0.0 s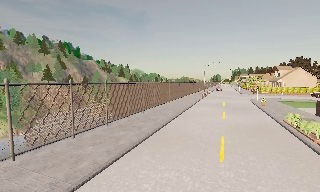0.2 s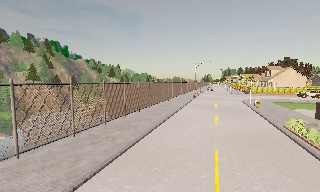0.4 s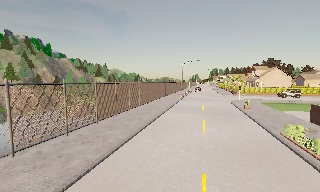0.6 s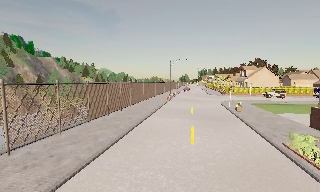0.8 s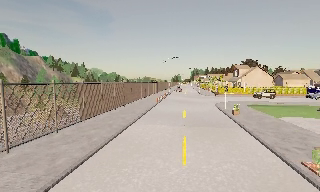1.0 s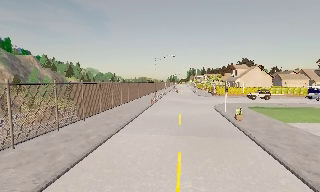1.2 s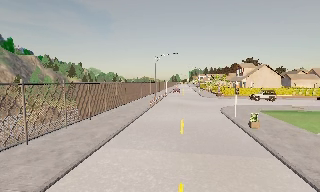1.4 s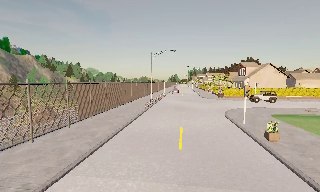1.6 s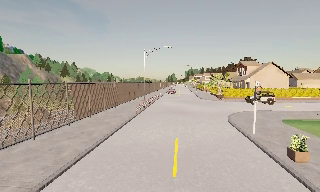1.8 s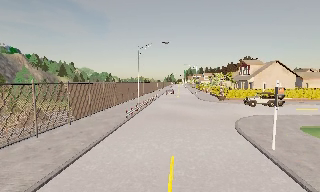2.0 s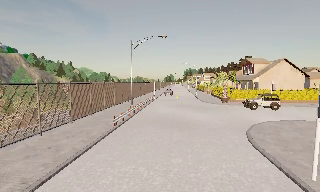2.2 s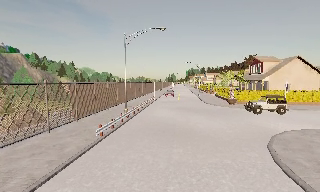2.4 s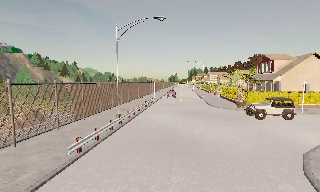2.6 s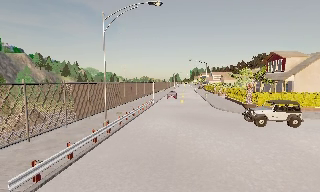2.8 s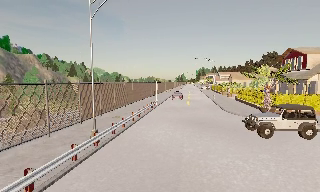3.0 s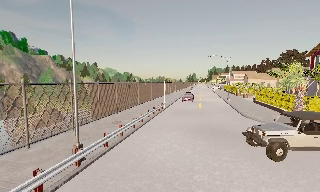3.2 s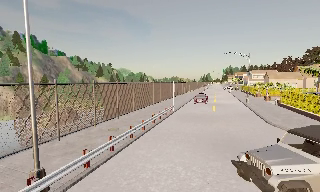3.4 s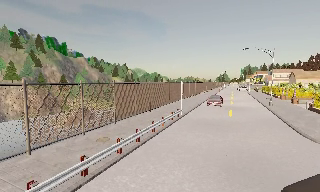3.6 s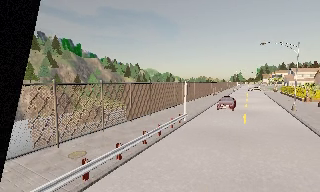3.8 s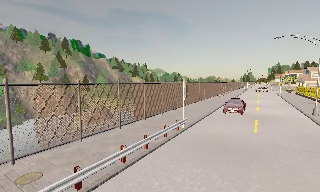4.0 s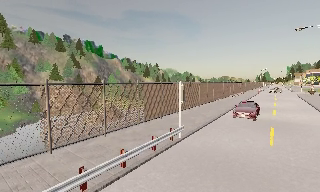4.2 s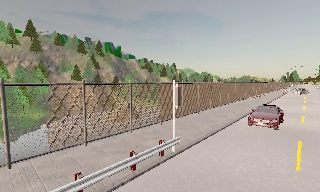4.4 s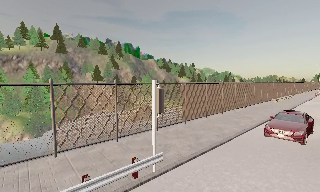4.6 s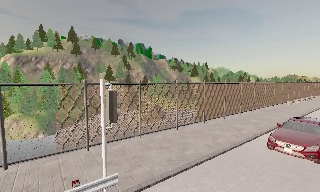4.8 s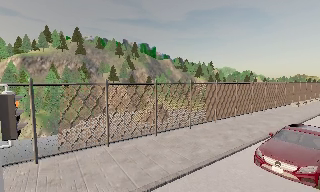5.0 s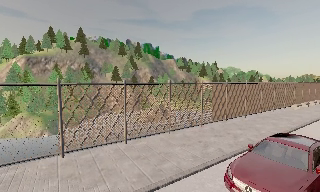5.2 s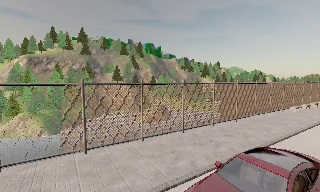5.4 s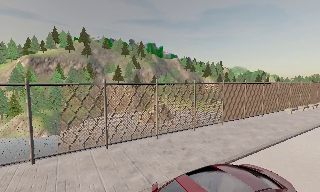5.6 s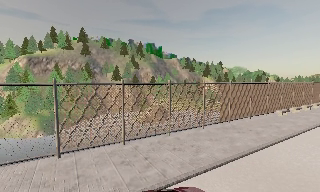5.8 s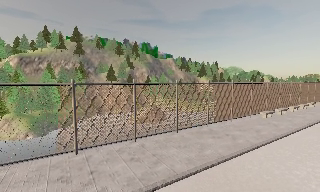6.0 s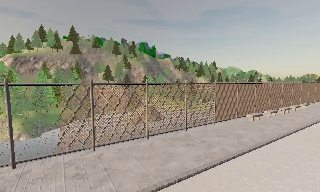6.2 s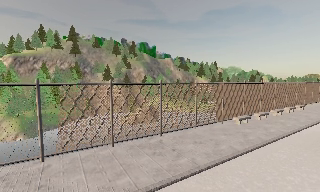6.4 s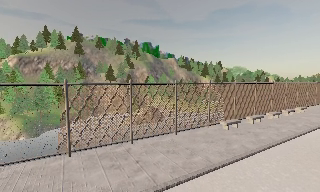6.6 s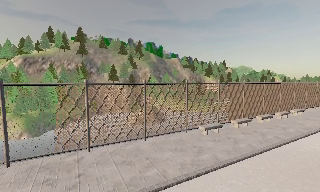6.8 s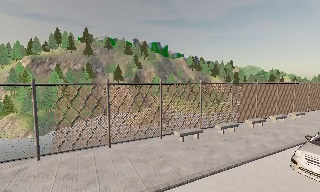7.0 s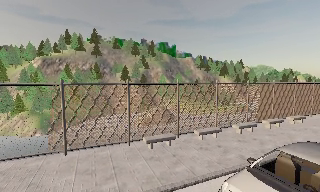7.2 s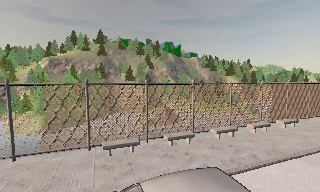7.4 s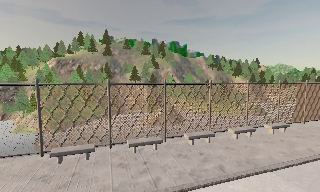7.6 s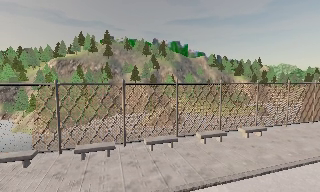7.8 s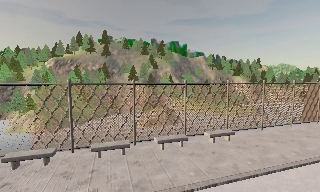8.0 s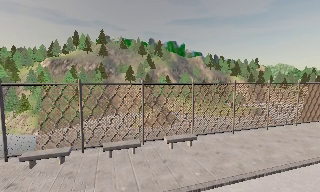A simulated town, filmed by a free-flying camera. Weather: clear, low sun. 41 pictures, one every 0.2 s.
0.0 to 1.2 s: The scene slides to the left, as the camera pans about 15 degrees to its right. It travels forward, about 13 m, so what stands in front looms larger.
1.2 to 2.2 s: The camera travels forward, about 12 m, so what stands in front looms larger.
2.2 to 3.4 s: The camera pans to its left, which is counterclockwise from overhead, by about 15 degrees. It travels forward, about 13 m, so what stands in front looms larger.
3.4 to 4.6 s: The camera pans to its left, which is counterclockwise from overhead, by about 30 degrees. It travels forward and to its right, about 13 m, so what stands in front looms larger.
4.6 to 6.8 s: The camera pans to its left, which is counterclockwise from overhead, by about 10 degrees. It travels to its right and forward, about 20 m, so close, fixed things drift to the left.
6.8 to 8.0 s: The camera travels to its right, about 13 m, so close, fixed things drift to the left.
The film runs forward here.
